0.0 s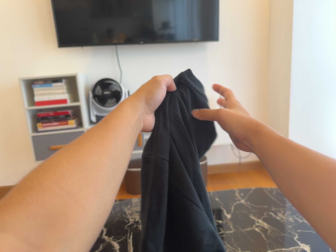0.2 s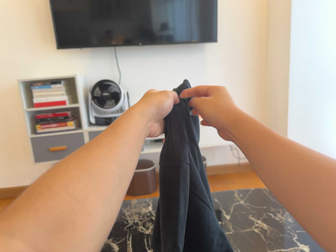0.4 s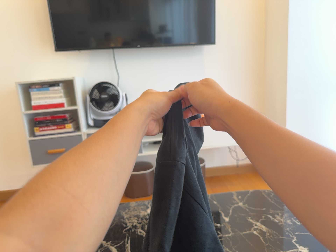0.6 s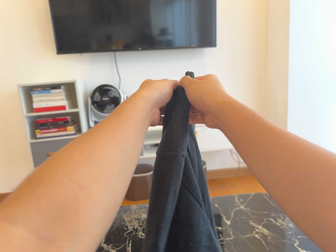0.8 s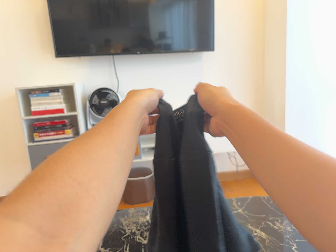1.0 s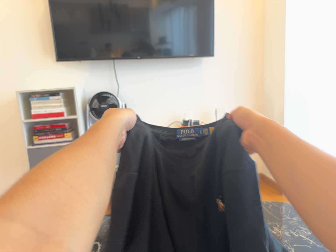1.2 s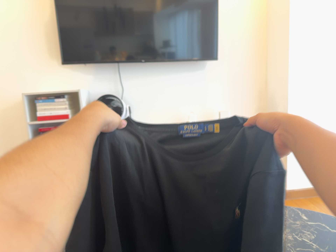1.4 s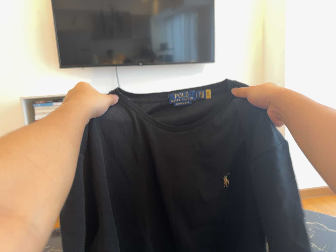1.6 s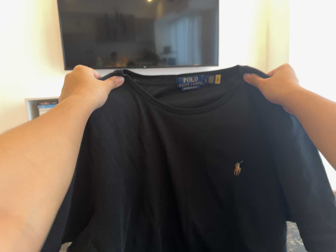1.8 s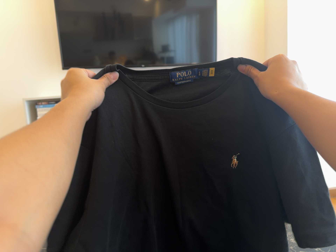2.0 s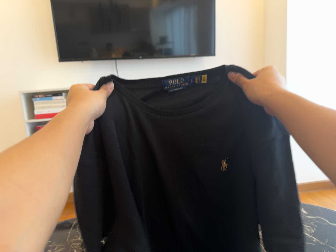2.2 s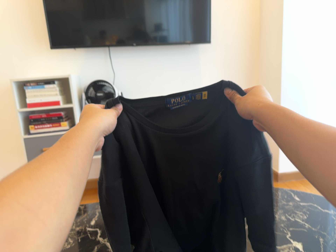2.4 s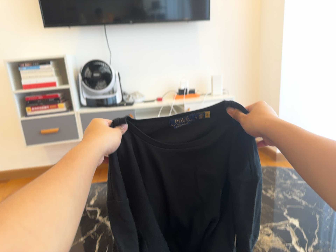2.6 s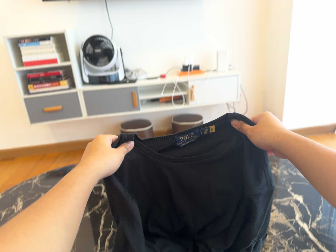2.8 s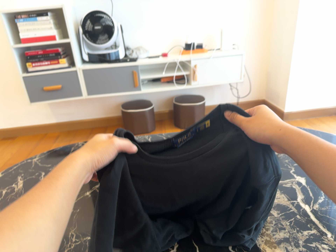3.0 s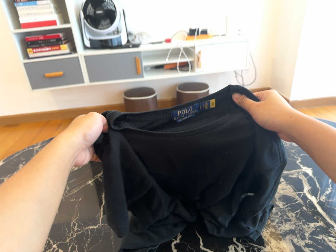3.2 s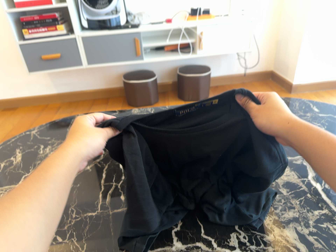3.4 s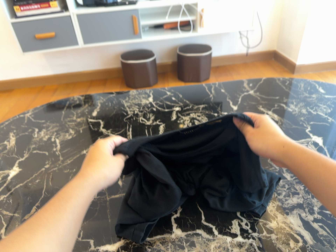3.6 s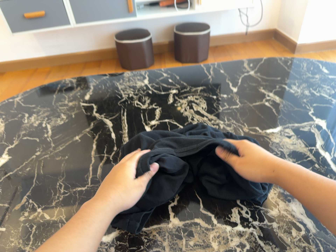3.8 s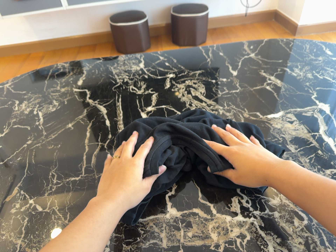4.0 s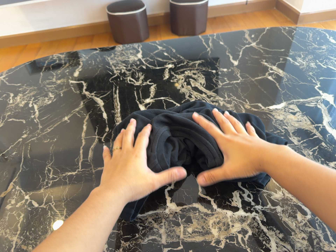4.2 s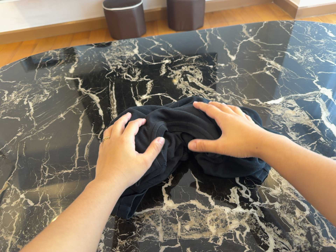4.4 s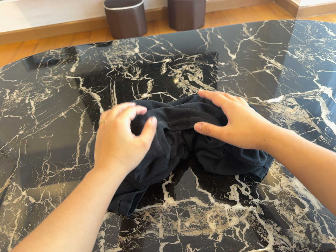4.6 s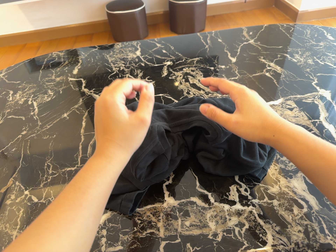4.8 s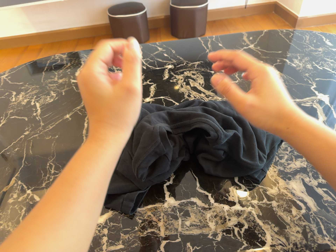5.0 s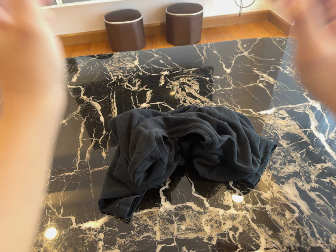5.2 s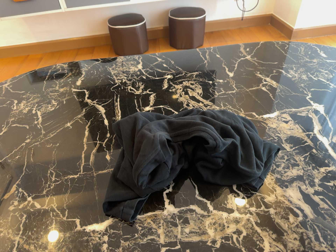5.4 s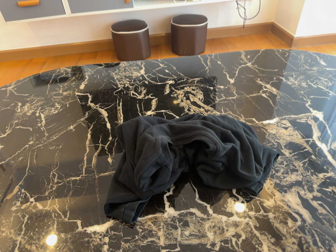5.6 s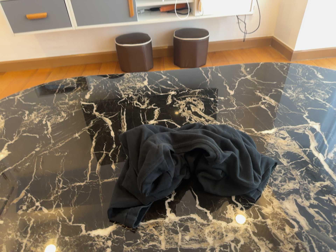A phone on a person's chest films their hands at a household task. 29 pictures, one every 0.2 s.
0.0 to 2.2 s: The camera shifts only a little, or ends up much as it began.
2.2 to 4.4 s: The camera travels forward, about 20 cm. Its aim tips toward the bottom of its view by about 35 degrees, and the scene shifts upward.
4.4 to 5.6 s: The camera travels backward, about 5 cm, so what stands in front gets smaller.
The film runs backward here.
